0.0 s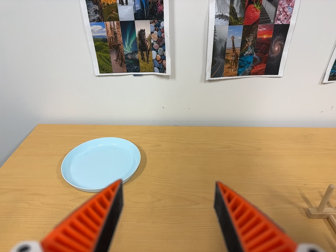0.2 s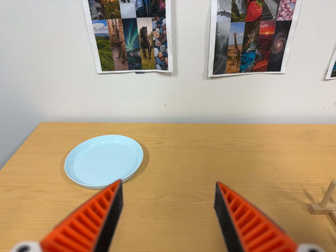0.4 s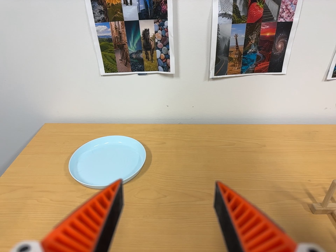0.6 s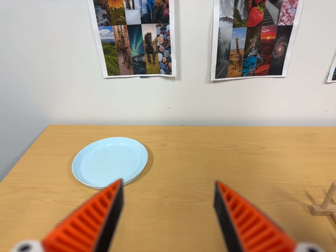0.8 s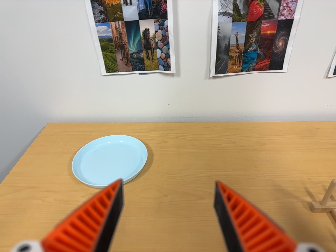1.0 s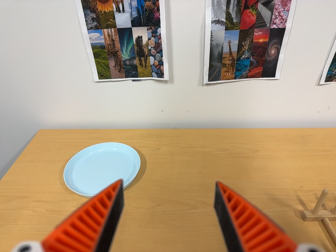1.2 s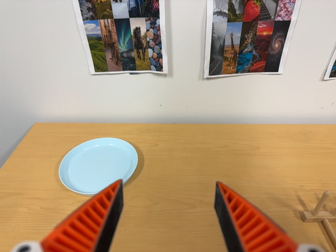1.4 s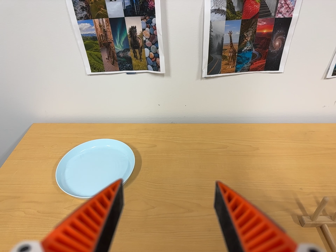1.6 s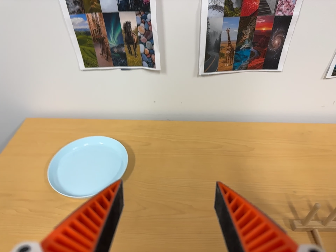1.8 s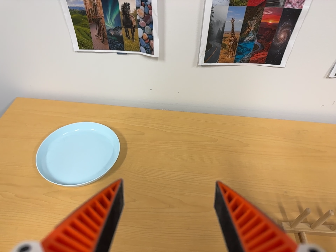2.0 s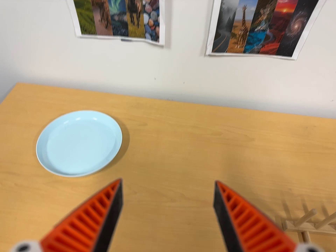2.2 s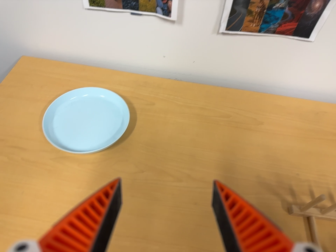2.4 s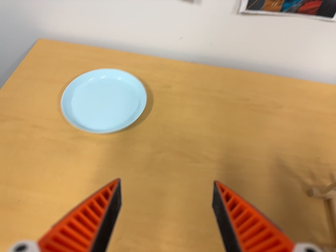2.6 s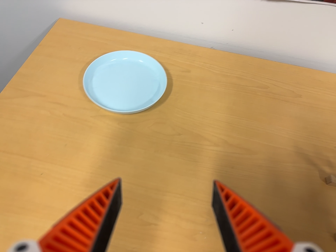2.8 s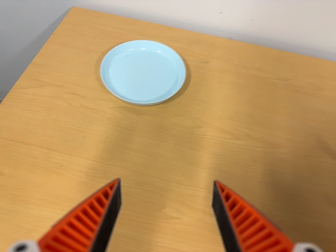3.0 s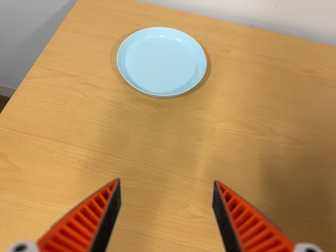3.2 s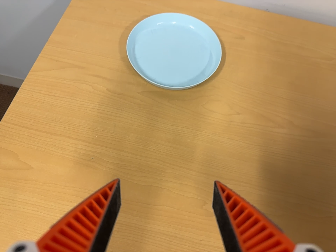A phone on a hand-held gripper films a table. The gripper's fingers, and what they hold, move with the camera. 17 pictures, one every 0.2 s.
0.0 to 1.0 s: The camera shifts only a little, or ends up much as it began.
1.0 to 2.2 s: The camera travels toward the top of its view and forward, about 12 cm. Its aim tips toward the bottom of its view by about 20 degrees. It rolls about its line of sight by about 10 degrees, and the scene rotates clockwise.
2.2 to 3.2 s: The camera travels to its left, about 16 cm, so close, fixed things drift to the right. Its aim tips toward the bottom of its view by about 10 degrees, and the scene shifts upward.
The film runs forward here.
